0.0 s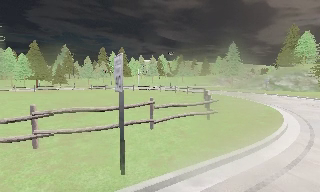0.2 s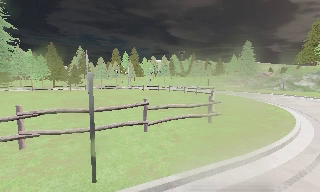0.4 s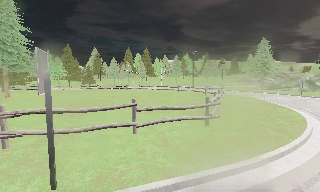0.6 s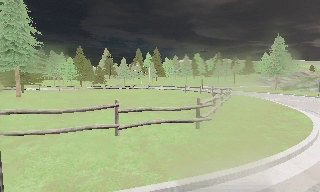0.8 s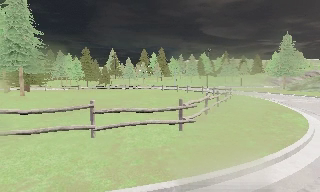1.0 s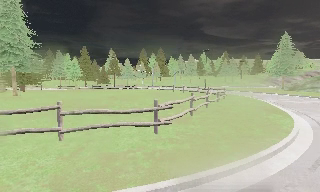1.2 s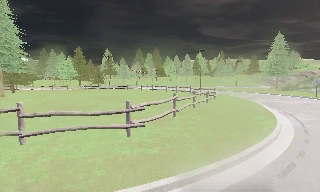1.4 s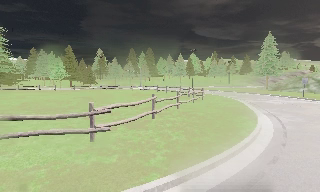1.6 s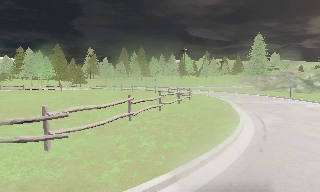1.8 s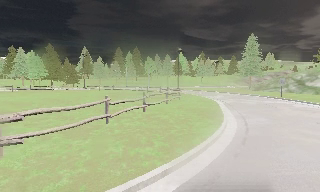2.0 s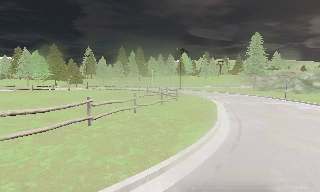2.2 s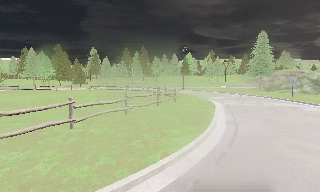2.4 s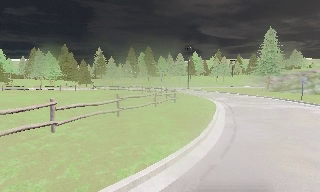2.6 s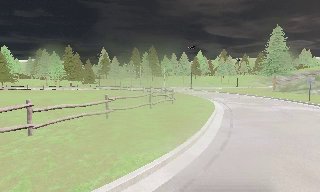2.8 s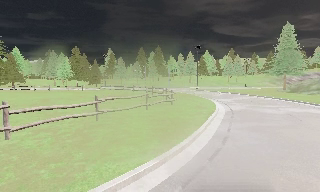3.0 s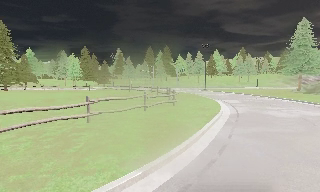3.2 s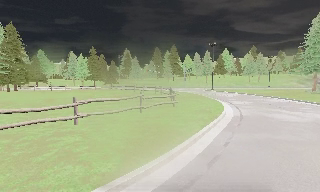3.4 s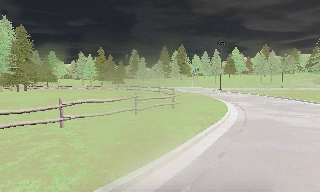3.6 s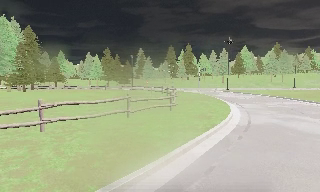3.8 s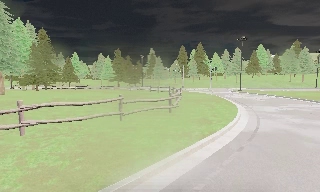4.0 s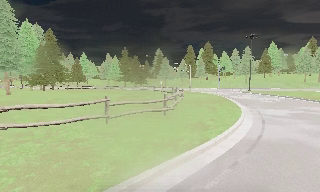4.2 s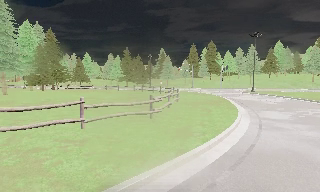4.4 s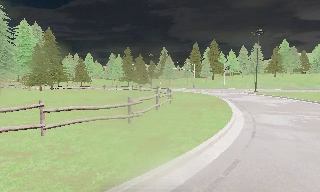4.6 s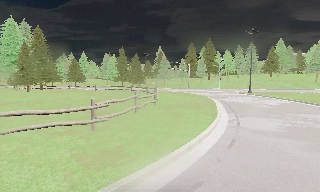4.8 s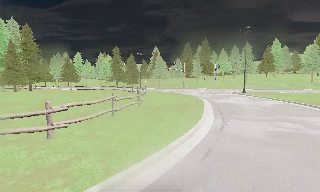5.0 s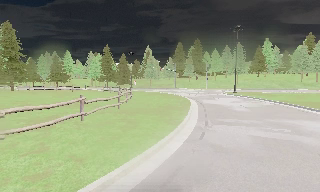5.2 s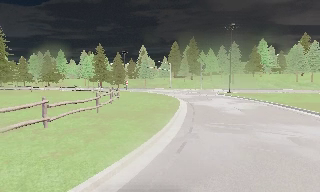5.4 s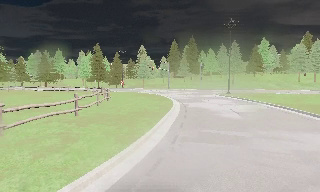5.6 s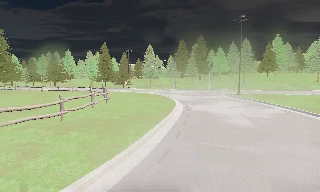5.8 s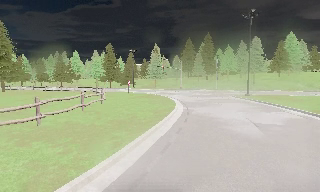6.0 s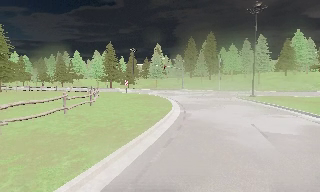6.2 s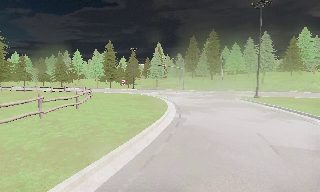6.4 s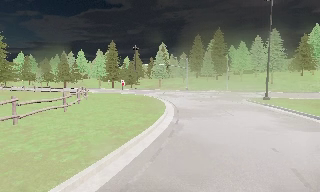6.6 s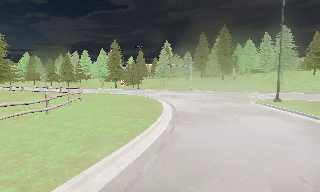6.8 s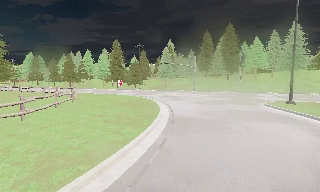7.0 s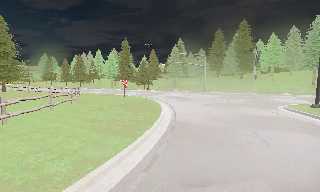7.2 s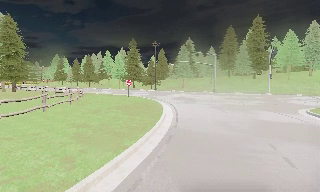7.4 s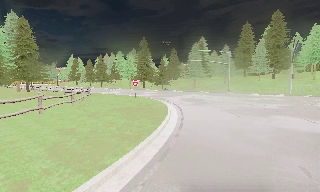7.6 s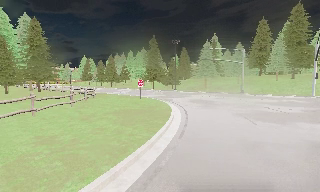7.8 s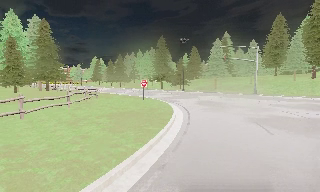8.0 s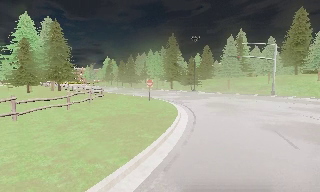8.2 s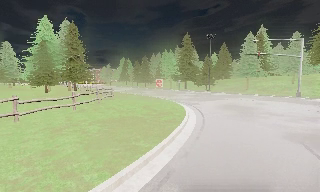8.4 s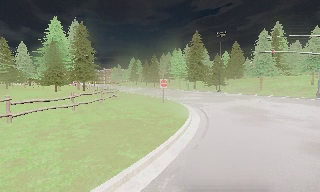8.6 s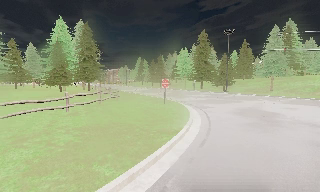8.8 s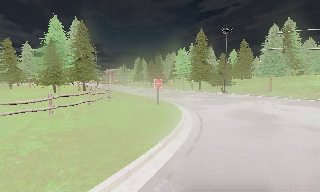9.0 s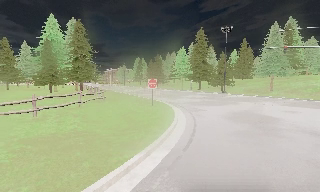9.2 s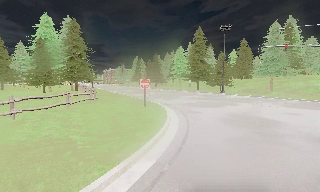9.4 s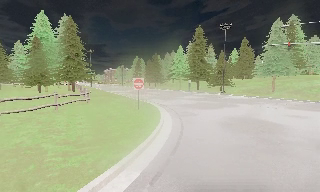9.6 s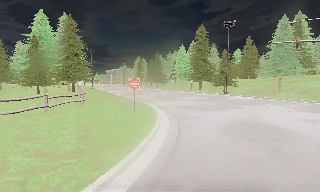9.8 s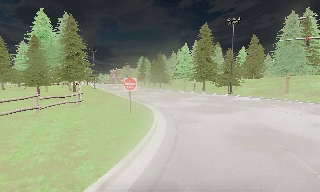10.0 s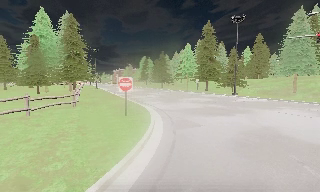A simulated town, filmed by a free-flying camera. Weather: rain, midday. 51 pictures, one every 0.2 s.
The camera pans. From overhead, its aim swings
counterclockwise.
0.0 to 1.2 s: The camera pans to its left, which is counterclockwise from overhead, by about 15 degrees. It travels to its right, about 6 m.
1.2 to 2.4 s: The camera travels to its right and forward, about 6 m, so close, fixed things drift to the left.
2.4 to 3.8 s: The camera pans to its left, which is counterclockwise from overhead, by about 20 degrees. It travels to its right and forward, about 7 m.
3.8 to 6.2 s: The camera pans to its left, which is counterclockwise from overhead, by about 10 degrees. It travels forward and to its right, about 18 m, so what stands in front looms larger.
6.2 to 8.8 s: The camera pans to its left, which is counterclockwise from overhead, by about 40 degrees. It travels forward and to its right, about 17 m.
8.8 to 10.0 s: The camera travels forward and to its right, about 5 m, so what stands in front looms larger.
The film runs forward here.
